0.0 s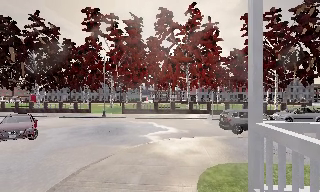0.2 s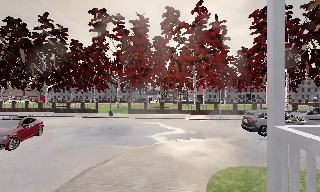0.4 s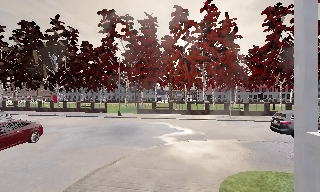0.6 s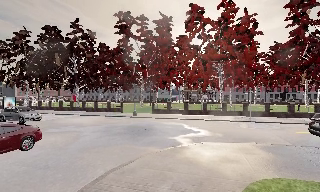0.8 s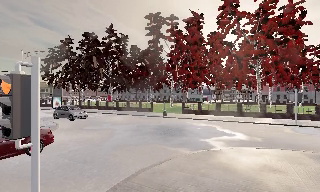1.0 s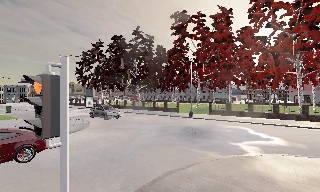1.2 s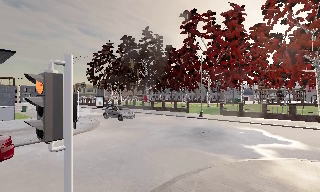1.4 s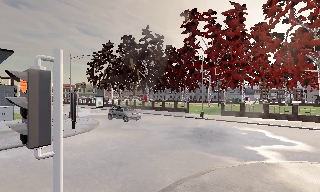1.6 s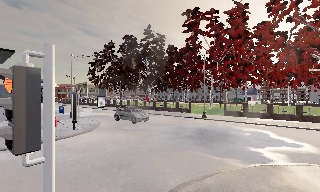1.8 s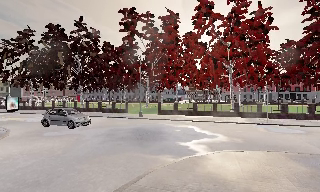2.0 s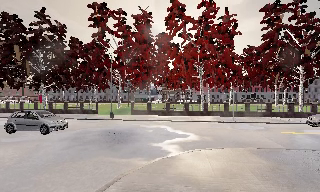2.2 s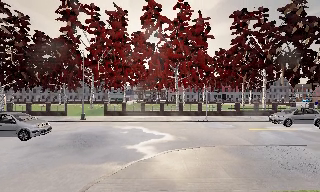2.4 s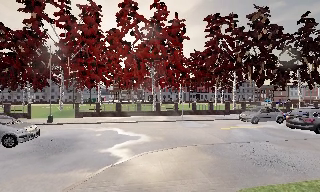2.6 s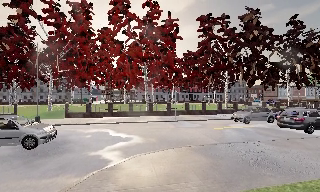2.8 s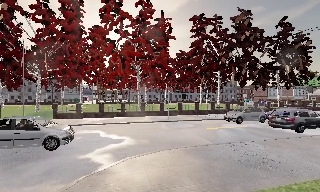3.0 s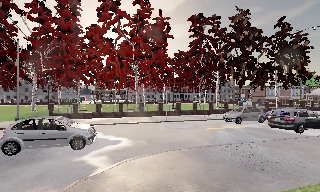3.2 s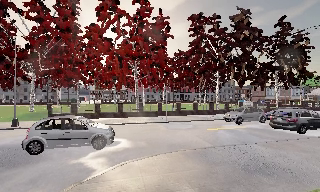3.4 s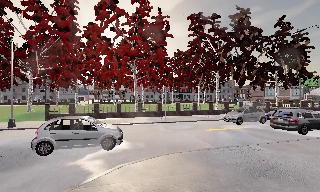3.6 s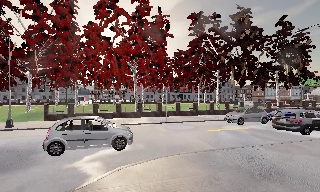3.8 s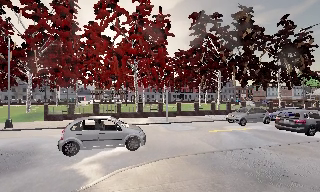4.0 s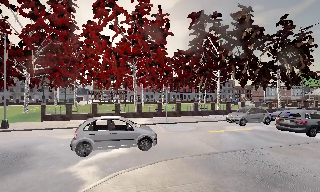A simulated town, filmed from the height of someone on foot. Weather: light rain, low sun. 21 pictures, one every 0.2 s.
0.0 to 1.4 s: The camera pans to its left, which is counterclockwise from overhead, by about 35 degrees. It travels forward, about 1.5 m.
1.4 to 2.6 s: The camera pans to its right, which is clockwise from overhead, by about 50 degrees. It travels forward, about 1.5 m.
2.6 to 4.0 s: The camera travels forward, about 1.5 m, so what stands in front looms larger.
The film runs forward here.
